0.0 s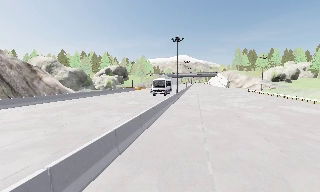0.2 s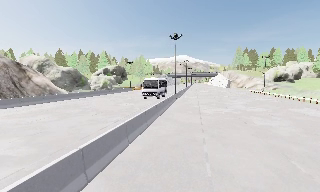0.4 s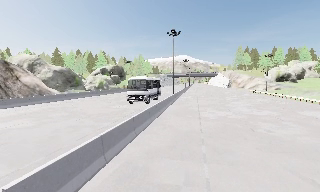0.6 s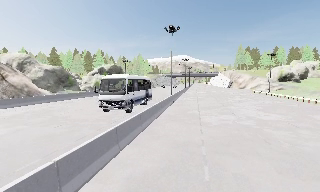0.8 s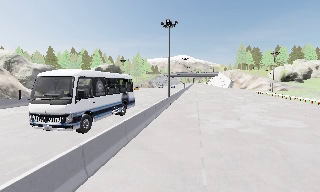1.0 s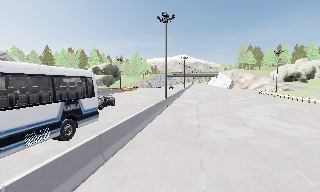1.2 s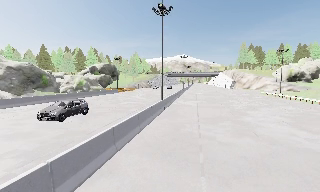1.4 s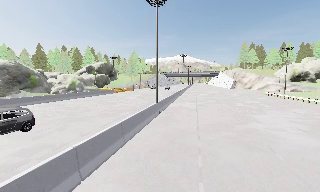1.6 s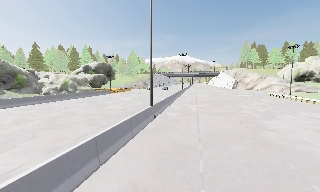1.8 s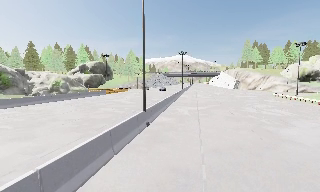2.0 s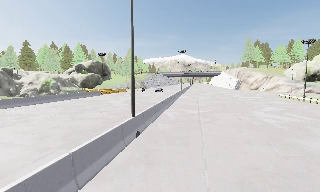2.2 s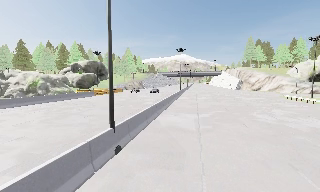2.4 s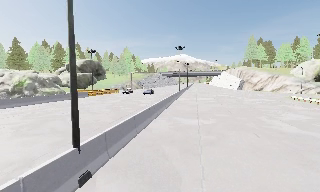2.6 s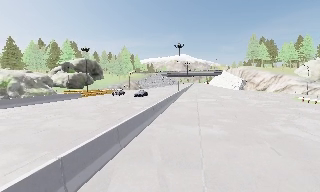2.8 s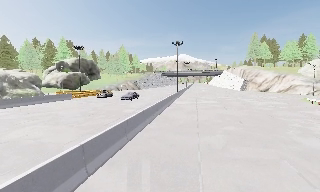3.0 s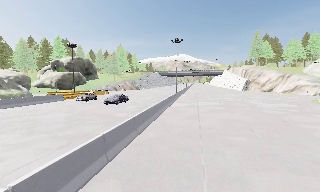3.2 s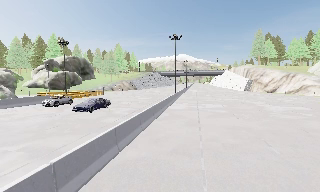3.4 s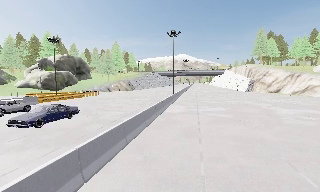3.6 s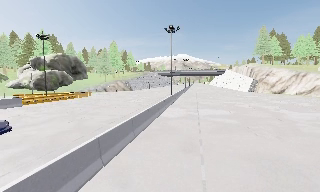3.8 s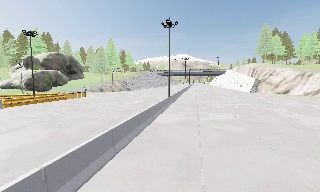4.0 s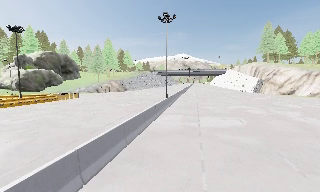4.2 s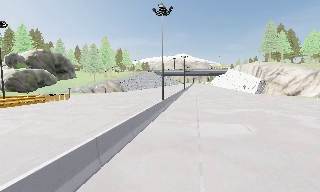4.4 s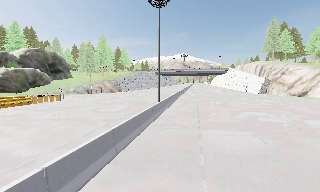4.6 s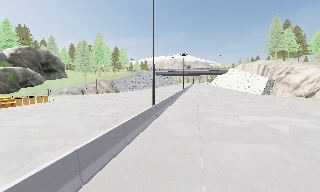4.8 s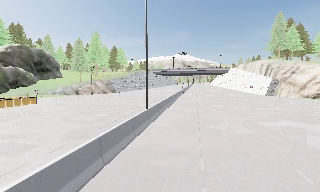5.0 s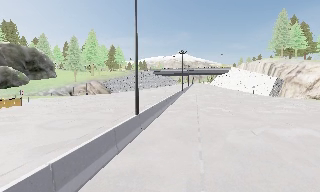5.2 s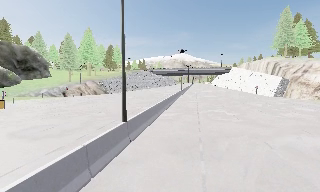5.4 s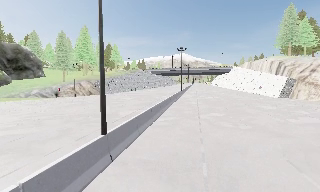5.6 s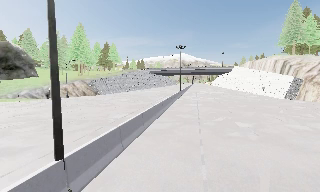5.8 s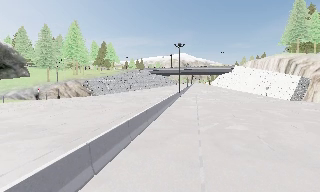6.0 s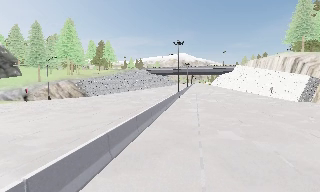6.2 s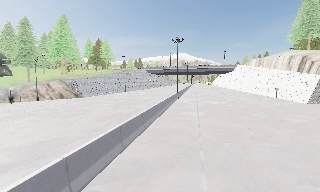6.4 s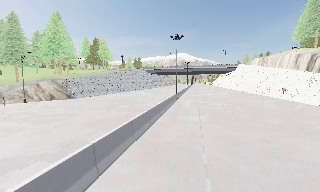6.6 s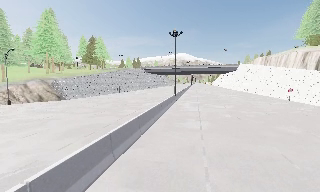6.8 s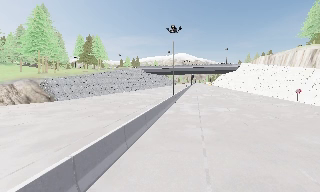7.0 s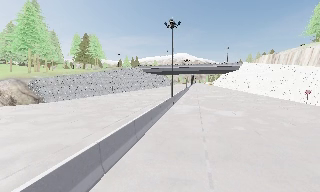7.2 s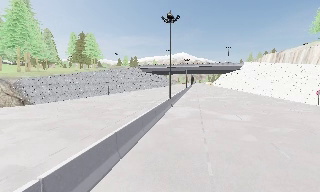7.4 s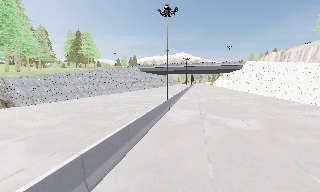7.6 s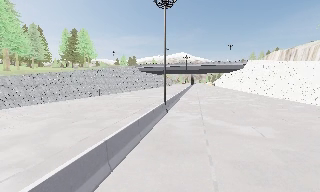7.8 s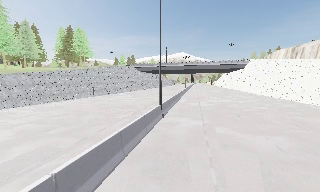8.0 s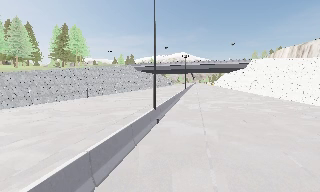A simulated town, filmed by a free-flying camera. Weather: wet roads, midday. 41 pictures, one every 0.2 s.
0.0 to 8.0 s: The camera travels forward, about 90 m, so what stands in front looms larger.
The film runs forward here.
